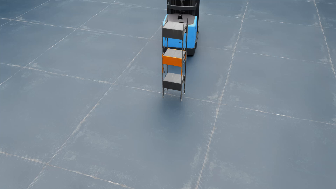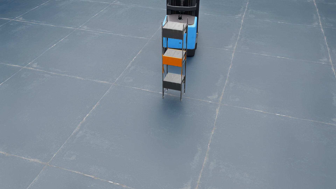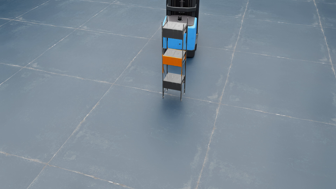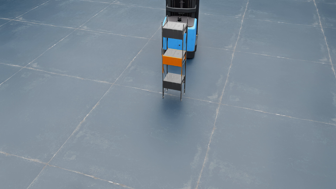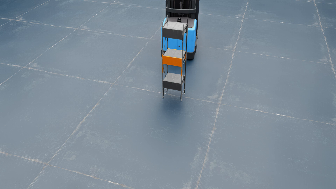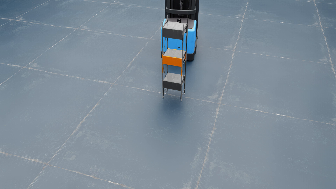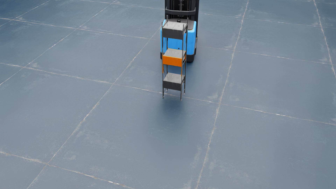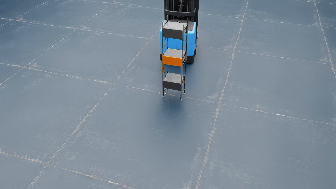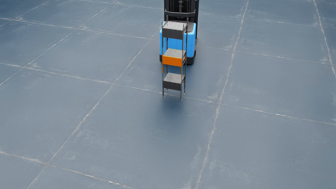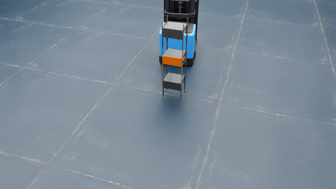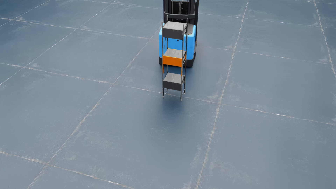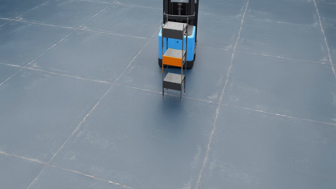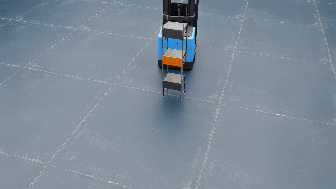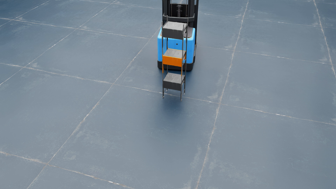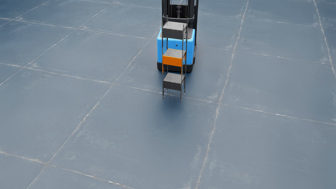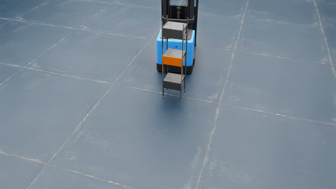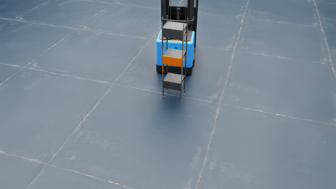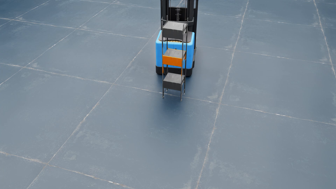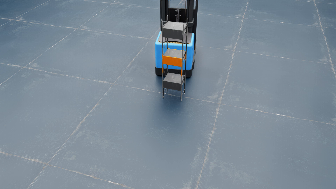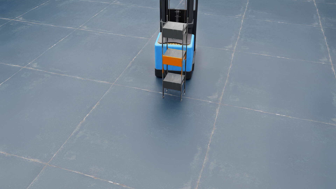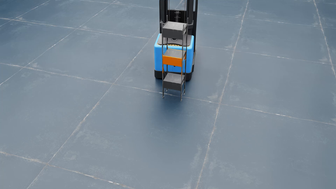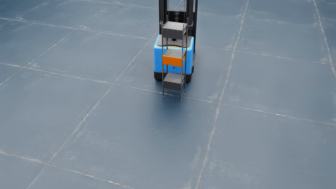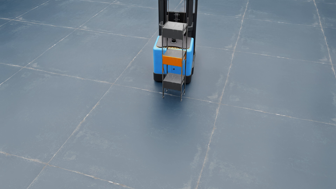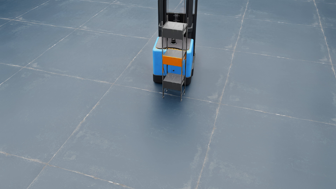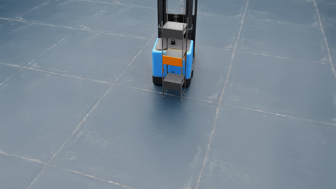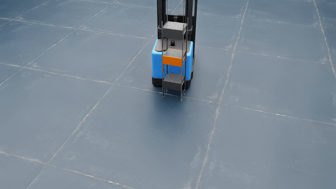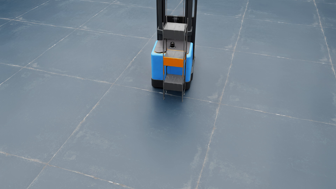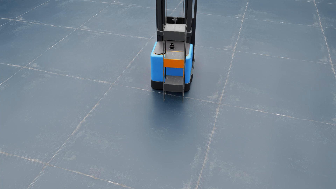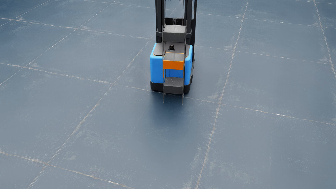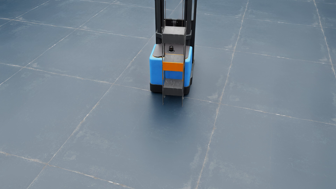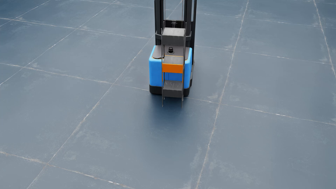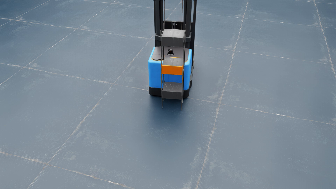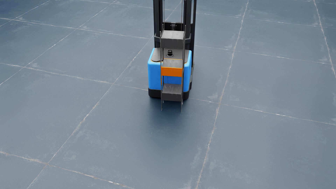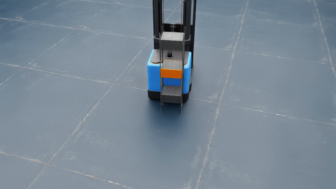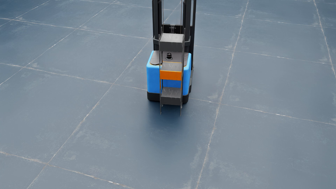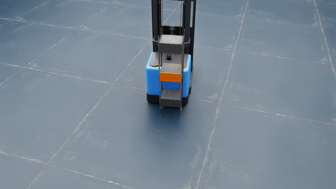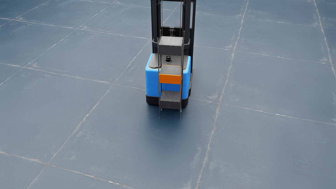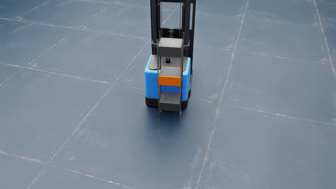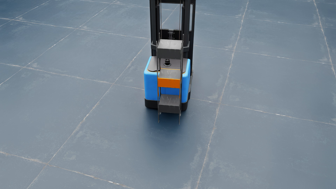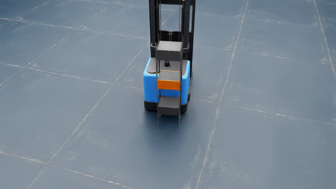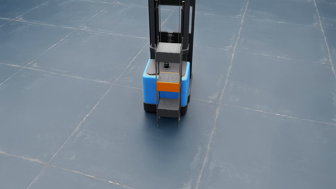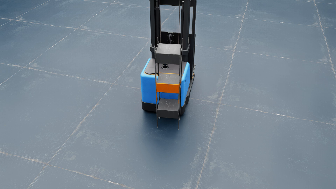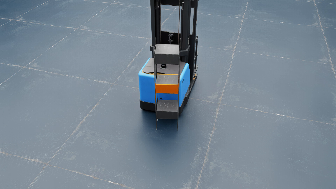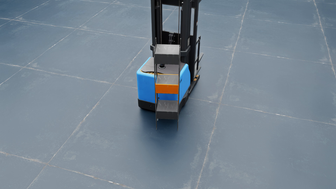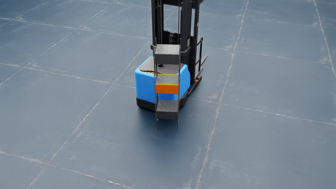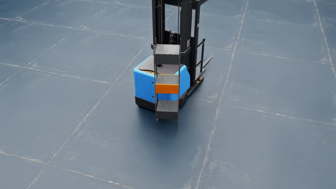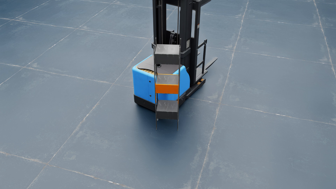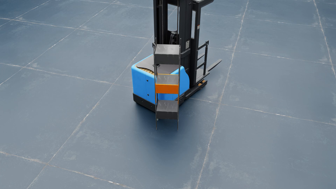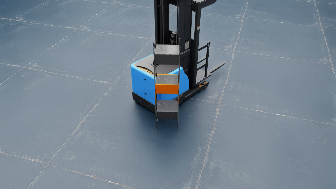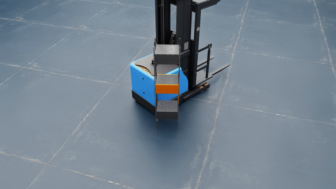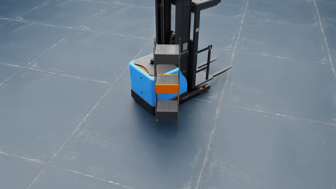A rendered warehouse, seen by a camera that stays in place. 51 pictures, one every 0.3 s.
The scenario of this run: A forklift runs into an object in its way.
